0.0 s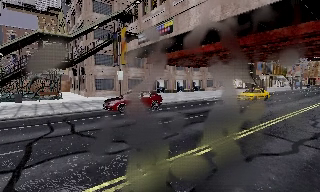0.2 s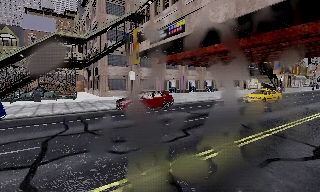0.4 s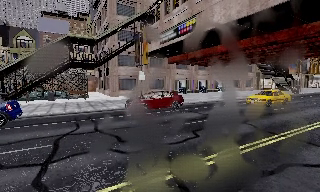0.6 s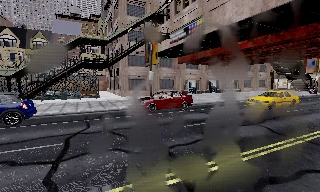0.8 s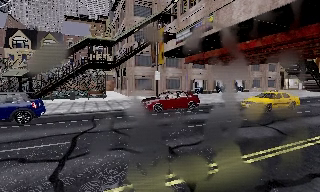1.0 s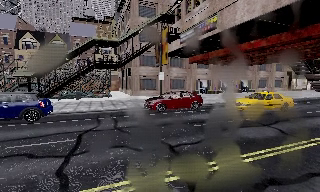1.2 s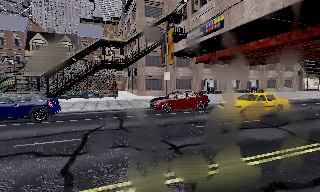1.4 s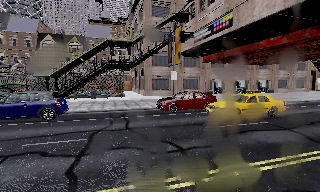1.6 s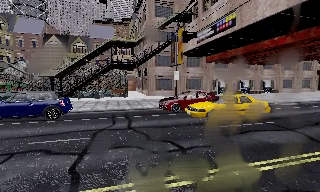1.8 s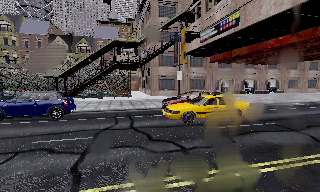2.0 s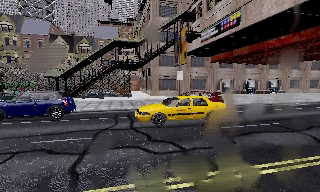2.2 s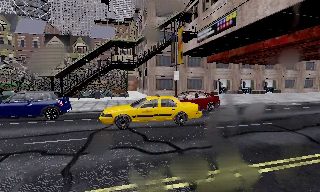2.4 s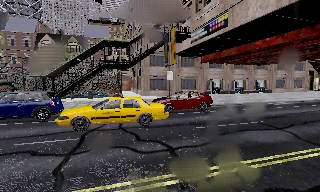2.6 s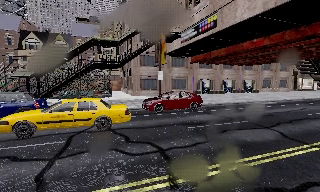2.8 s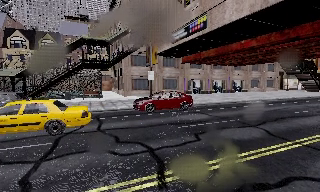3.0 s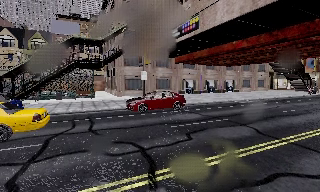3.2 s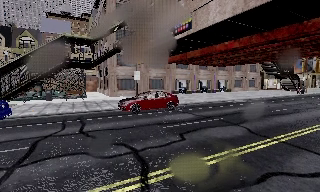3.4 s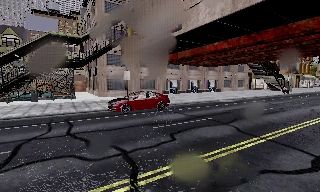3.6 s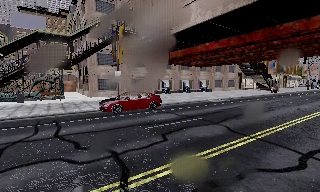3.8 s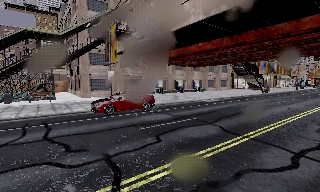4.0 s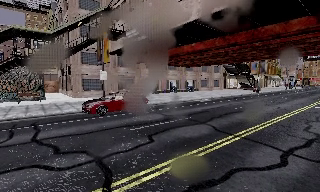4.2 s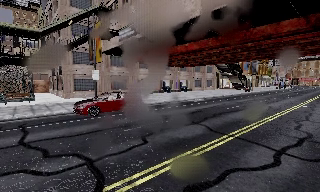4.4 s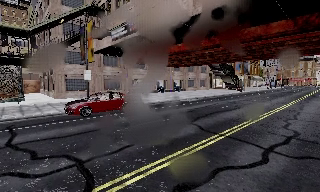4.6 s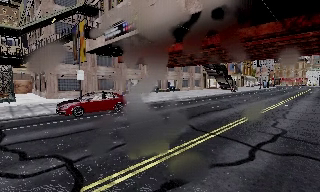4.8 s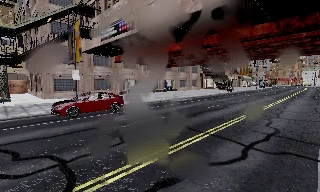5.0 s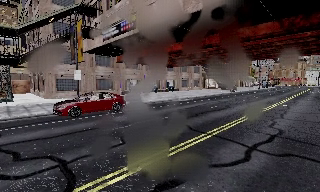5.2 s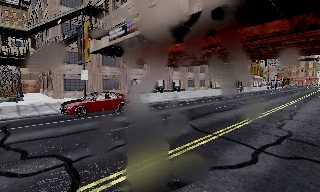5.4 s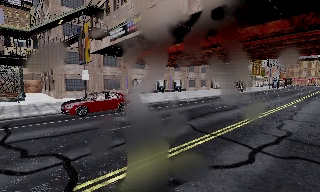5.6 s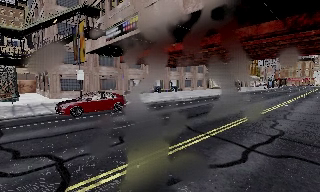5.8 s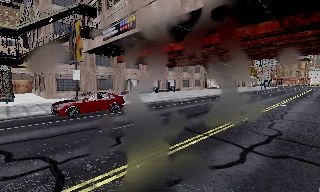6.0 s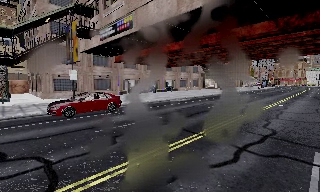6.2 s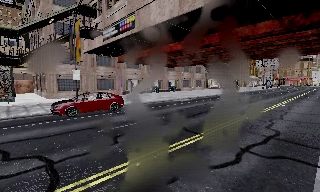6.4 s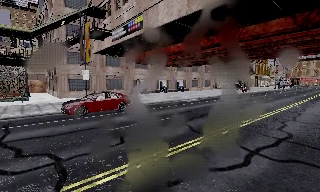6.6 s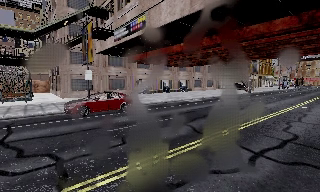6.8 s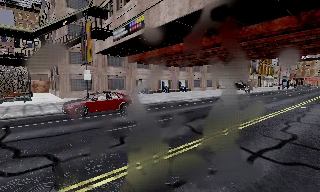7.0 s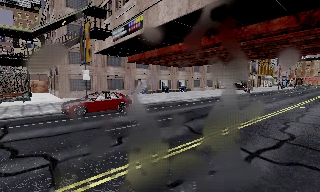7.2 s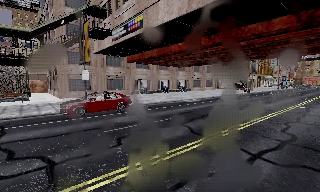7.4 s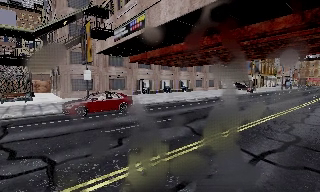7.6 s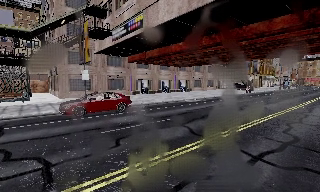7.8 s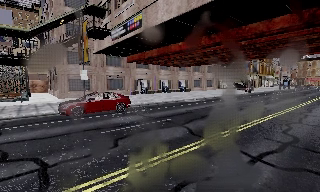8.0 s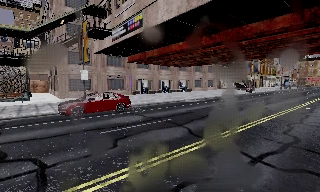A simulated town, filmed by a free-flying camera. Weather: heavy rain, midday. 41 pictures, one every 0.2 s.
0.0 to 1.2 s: The scene slides to the right, as the camera pans about 20 degrees to its left.
1.2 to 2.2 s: The camera shifts only a little, or ends up much as it began.
2.2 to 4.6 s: The scene slides to the left, as the camera pans about 30 degrees to its right. It travels to its right, about 1 m, so close, fixed things drift to the left.
4.6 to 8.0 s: The camera travels to its right and forward, about 1 m.
The film runs forward here.
